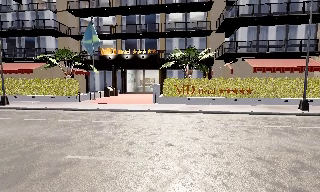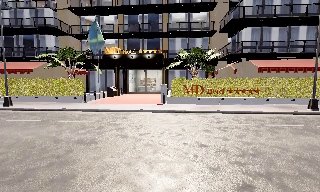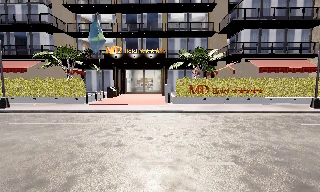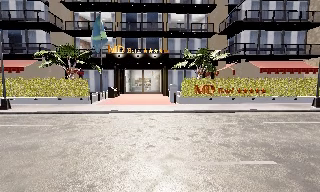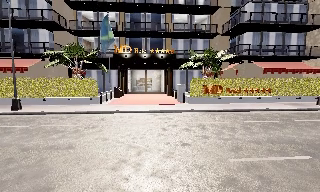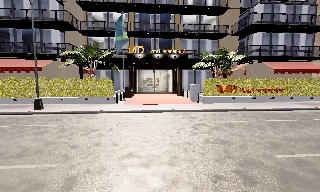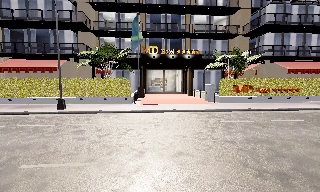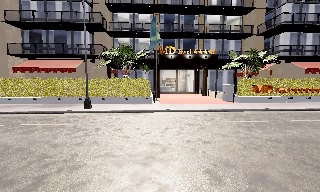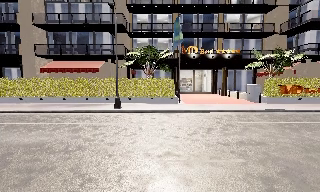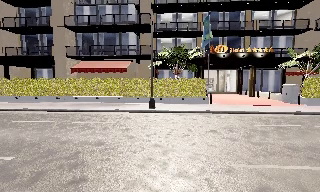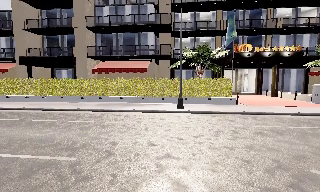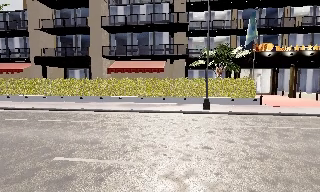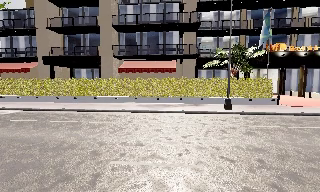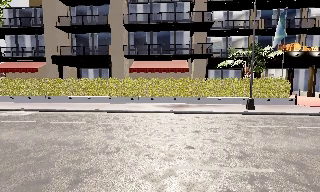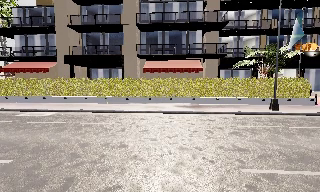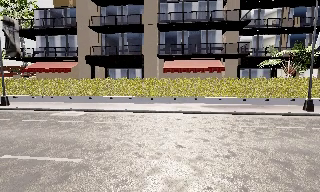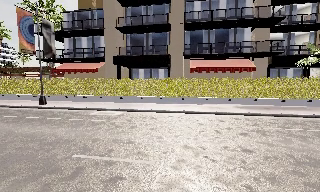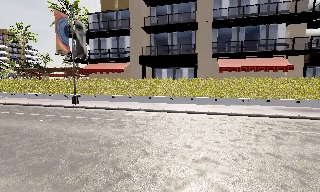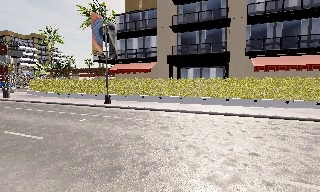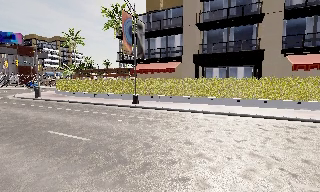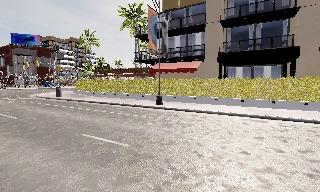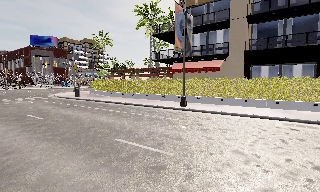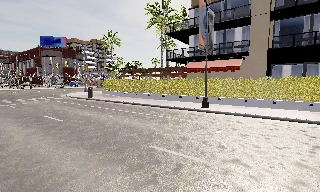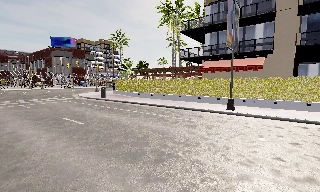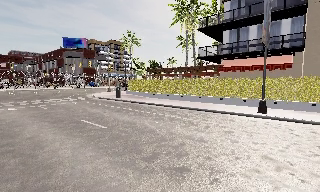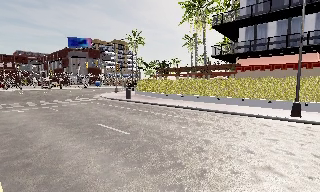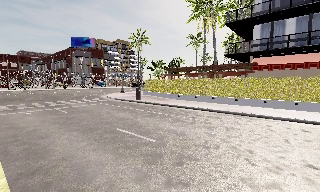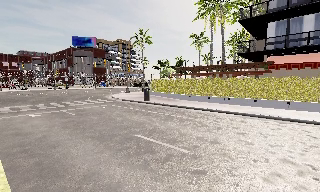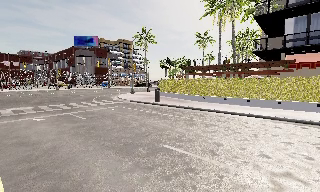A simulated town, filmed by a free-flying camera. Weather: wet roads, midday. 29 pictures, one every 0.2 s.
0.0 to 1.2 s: The camera pans to its right, which is clockwise from overhead, by about 10 degrees. It travels to its left, about 7 m, so close, fixed things drift to the right.
1.2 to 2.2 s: The camera pans to its left, which is counterclockwise from overhead, by about 10 degrees. It travels to its left, about 7 m, so close, fixed things drift to the right.
2.2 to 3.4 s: The camera travels to its left, about 9 m, so close, fixed things drift to the right.
3.4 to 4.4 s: The scene slides to the right, as the camera pans about 20 degrees to its left. It travels to its left and forward, about 6 m, so close, fixed things drift to the right.
4.4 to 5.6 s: The camera travels to its left and forward, about 7 m, so close, fixed things drift to the right.
The film runs backward here.
